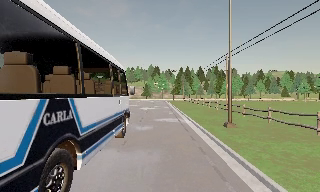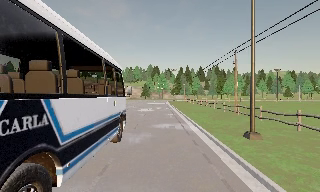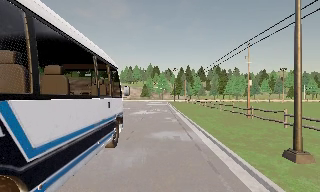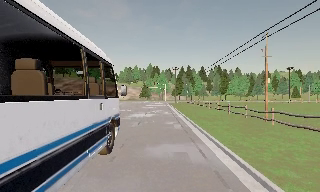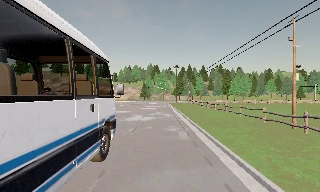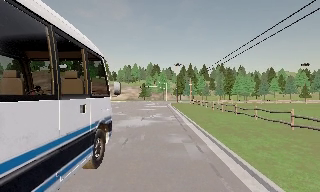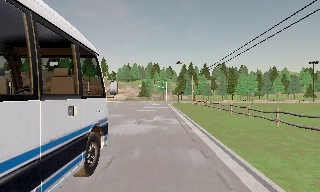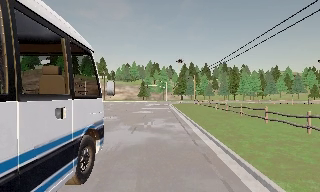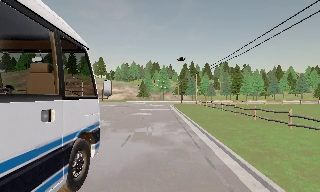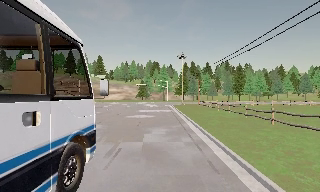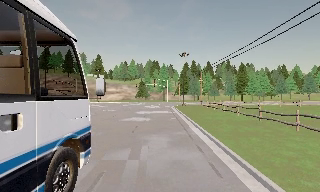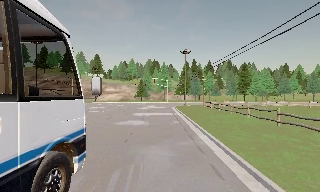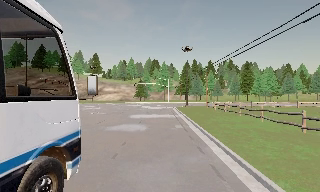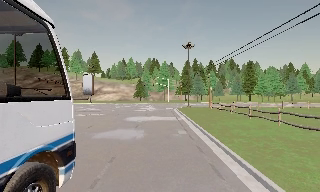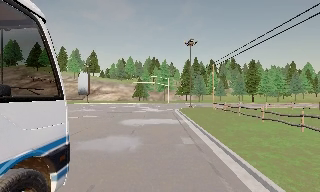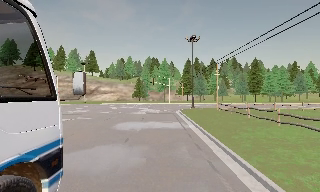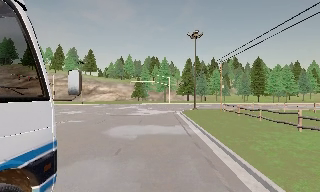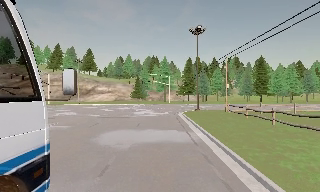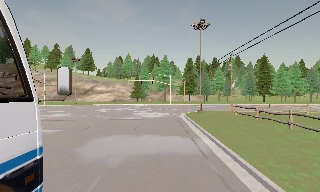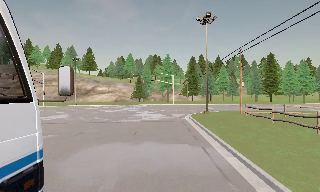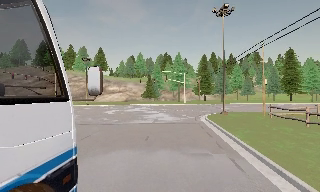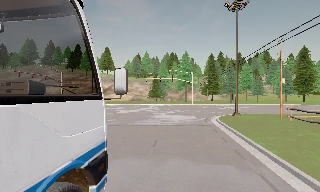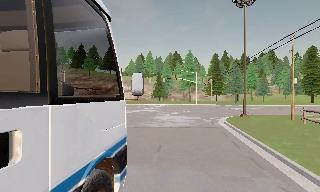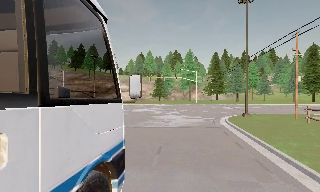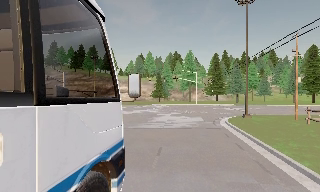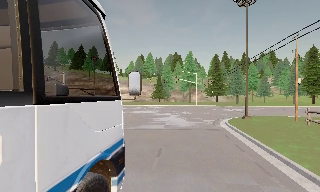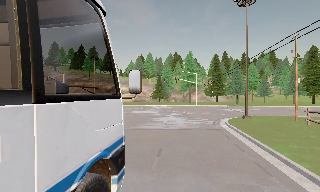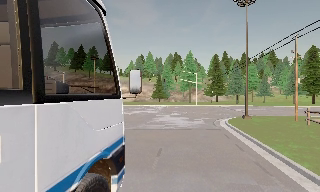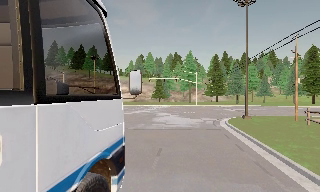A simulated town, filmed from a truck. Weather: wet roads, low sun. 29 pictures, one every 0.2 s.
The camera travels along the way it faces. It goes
forward.
0.0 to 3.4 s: The camera travels forward, about 40 m, so what stands in front looms larger.
3.4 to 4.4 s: The camera travels forward, about 6 m, so what stands in front looms larger. It loses speed.
4.4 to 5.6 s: The camera shifts only a little, or ends up much as it began.
The film runs forward here.
